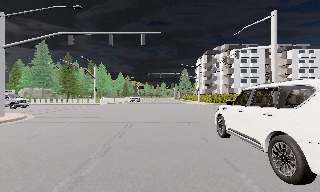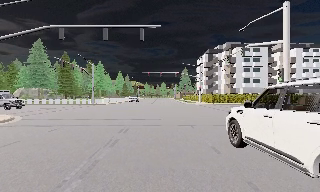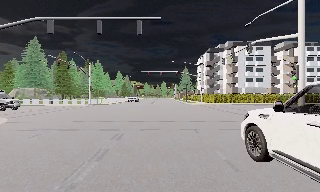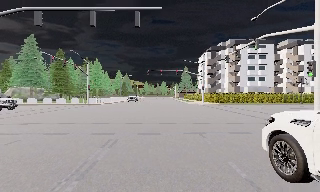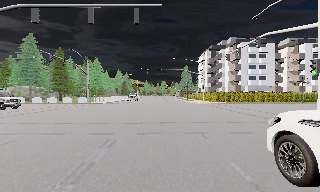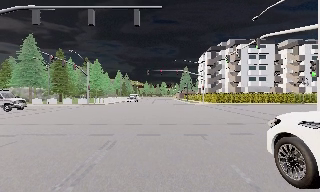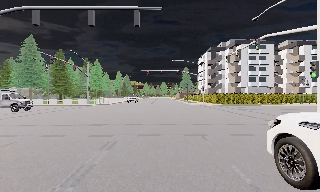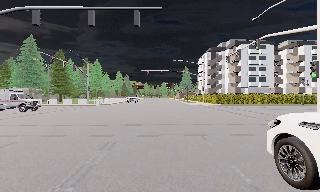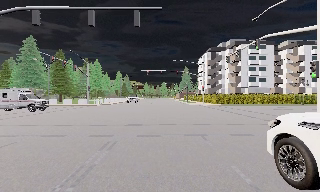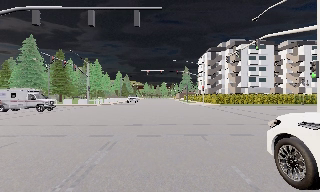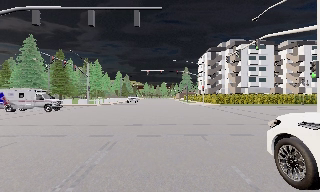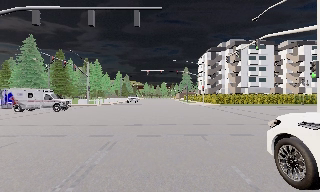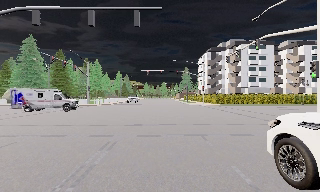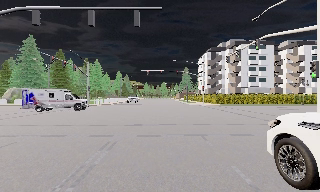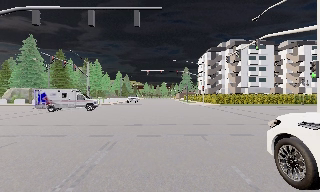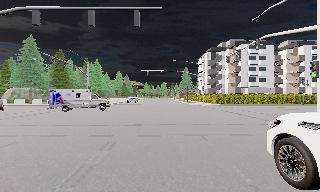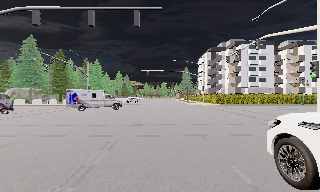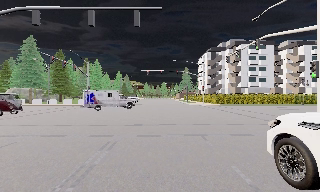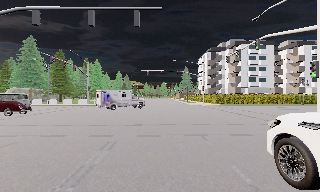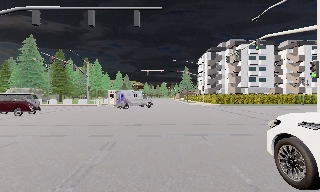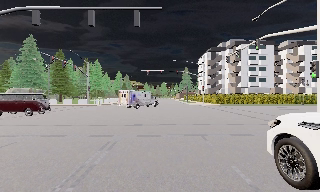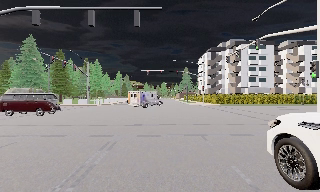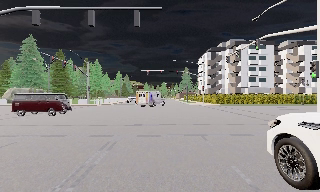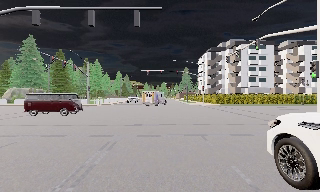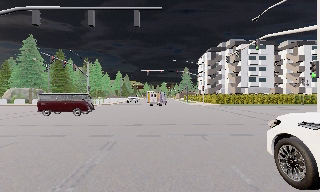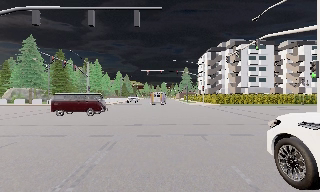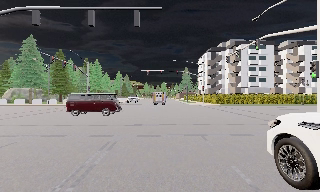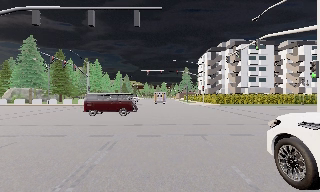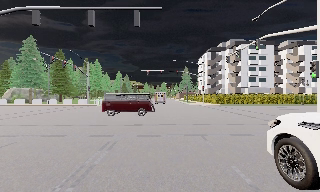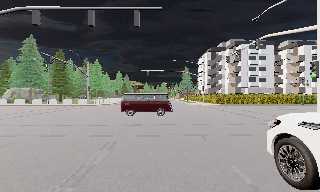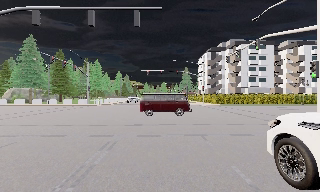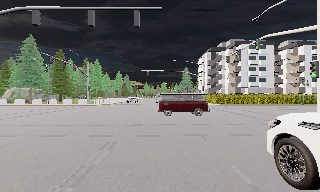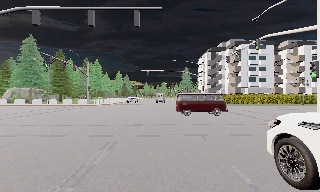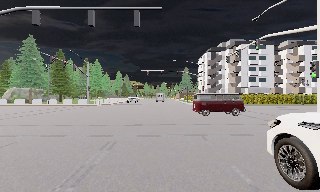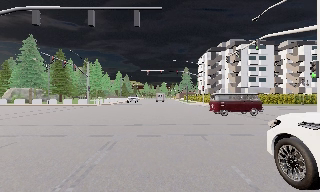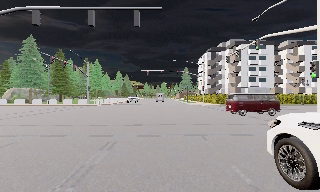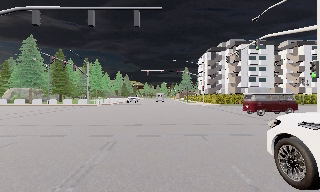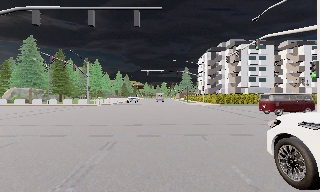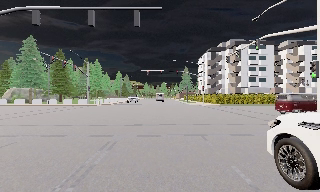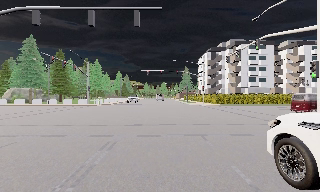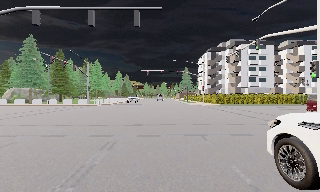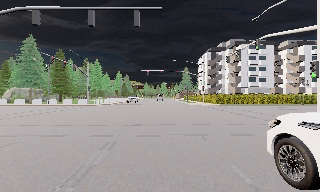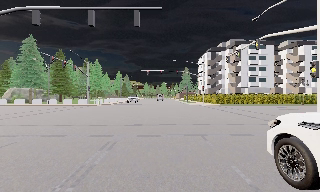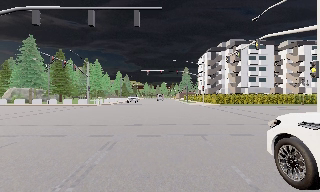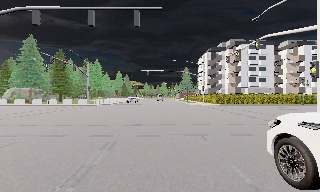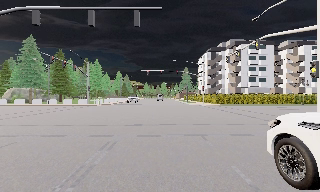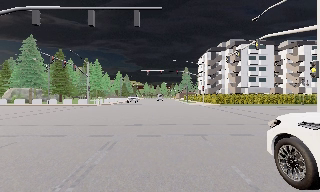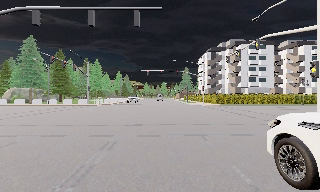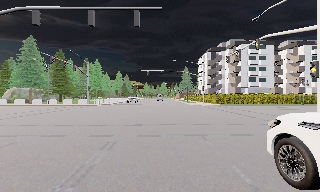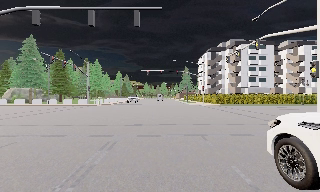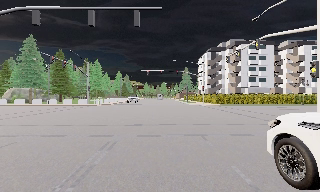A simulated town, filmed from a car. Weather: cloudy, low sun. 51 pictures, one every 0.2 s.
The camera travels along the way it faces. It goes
forward.
0.0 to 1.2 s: The camera travels forward, about 3.5 m, so what stands in front looms larger. It loses speed.
1.2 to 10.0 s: The camera keeps its place and its aim.
The film runs forward here.
